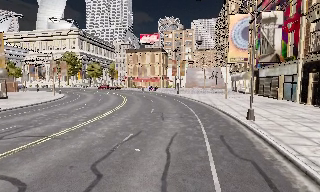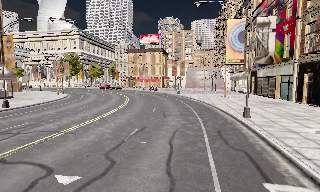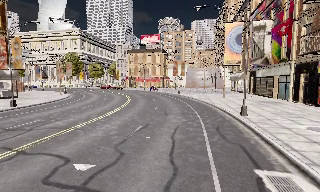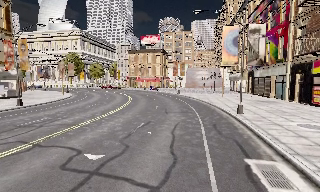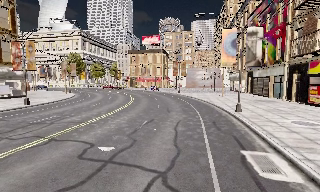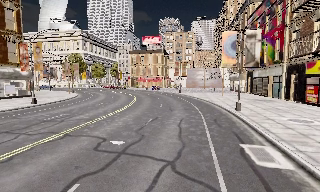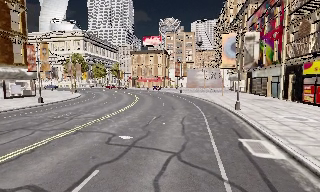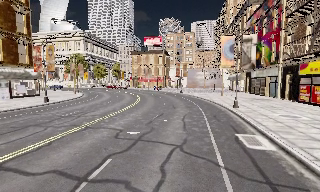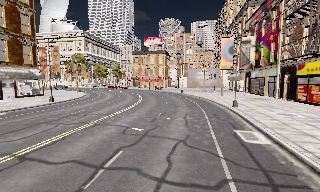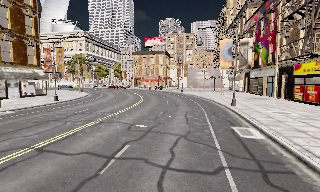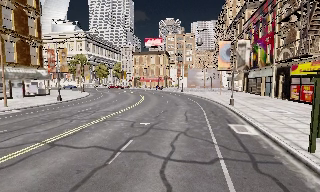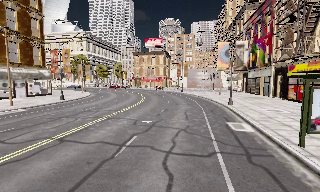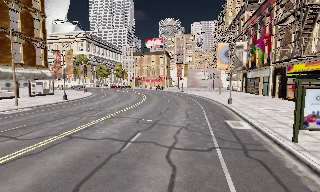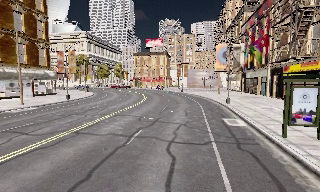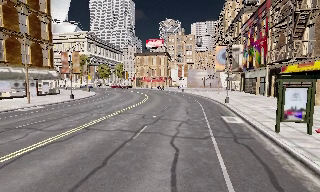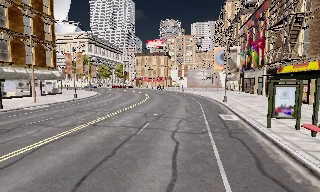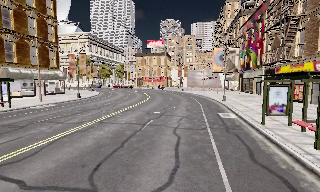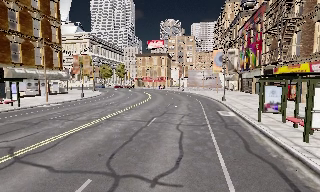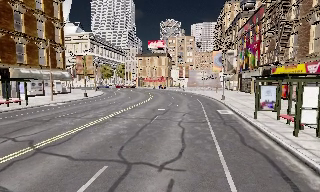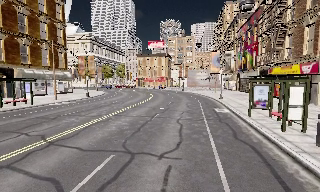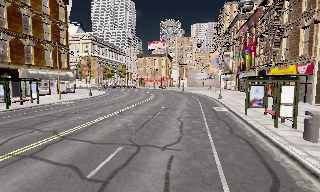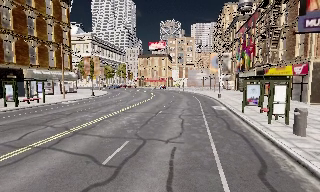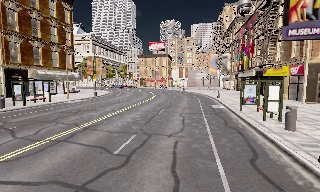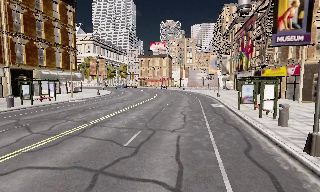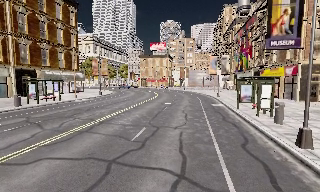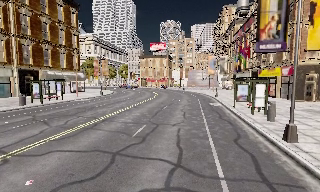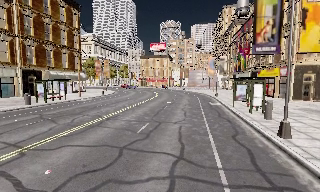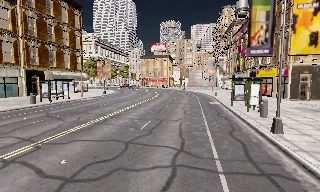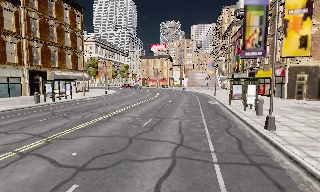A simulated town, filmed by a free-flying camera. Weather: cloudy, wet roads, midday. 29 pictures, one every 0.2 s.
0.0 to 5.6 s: The camera travels backward, about 18 m, so what stands in front gets smaller.
The film runs backward here.
